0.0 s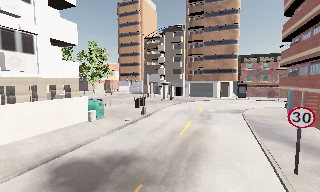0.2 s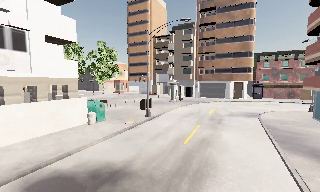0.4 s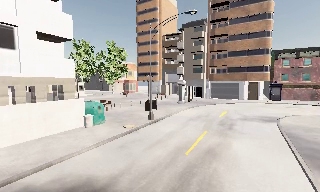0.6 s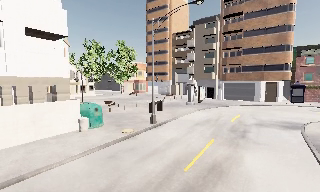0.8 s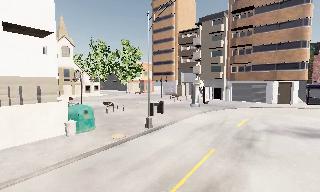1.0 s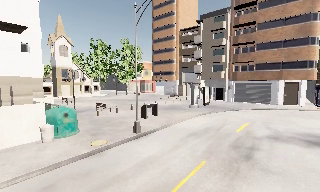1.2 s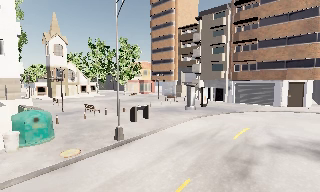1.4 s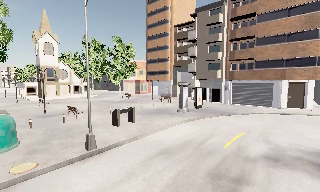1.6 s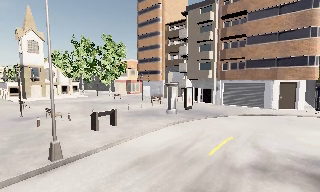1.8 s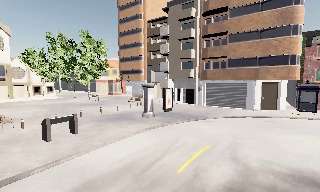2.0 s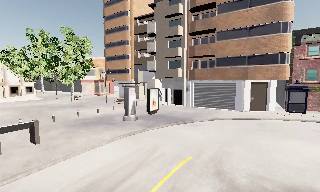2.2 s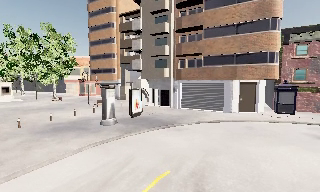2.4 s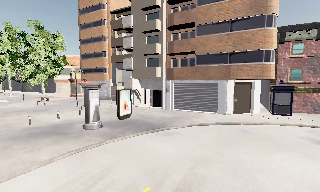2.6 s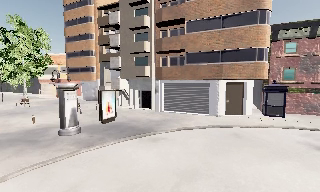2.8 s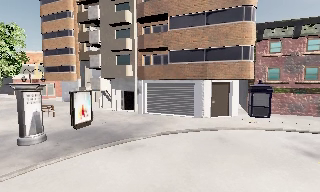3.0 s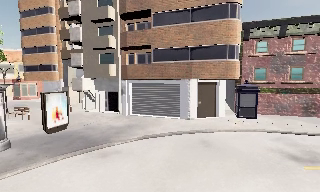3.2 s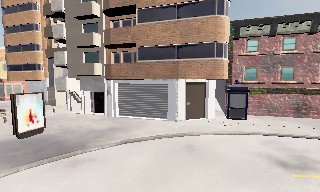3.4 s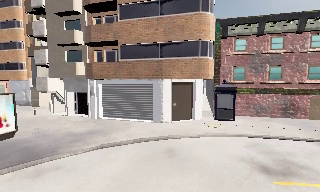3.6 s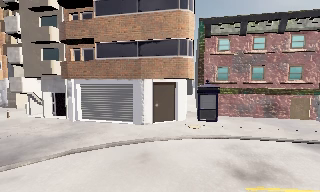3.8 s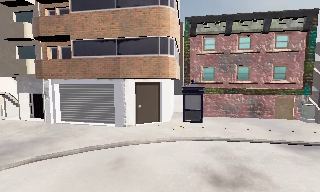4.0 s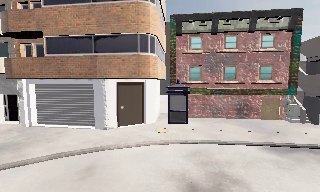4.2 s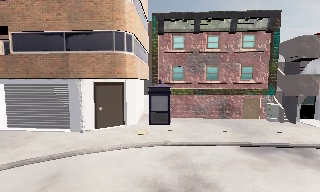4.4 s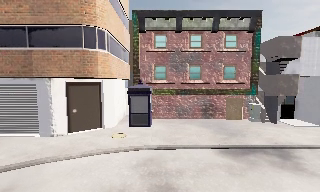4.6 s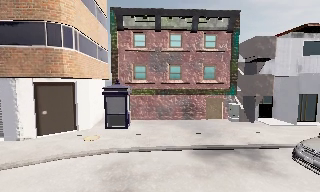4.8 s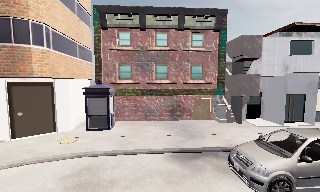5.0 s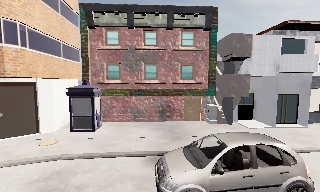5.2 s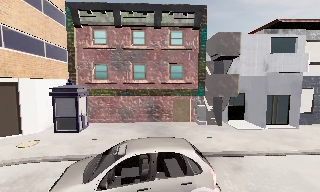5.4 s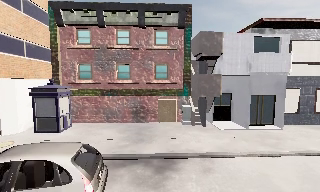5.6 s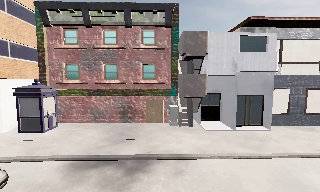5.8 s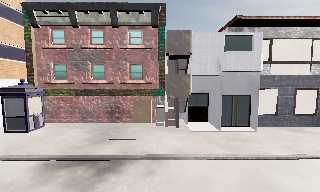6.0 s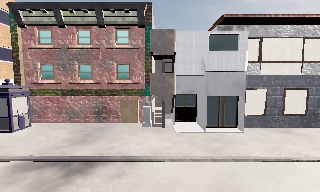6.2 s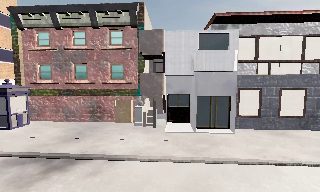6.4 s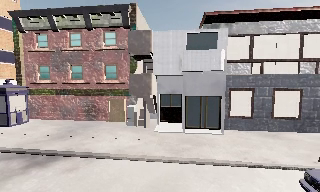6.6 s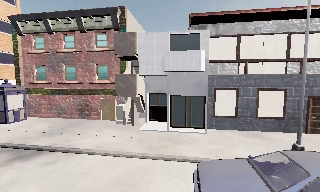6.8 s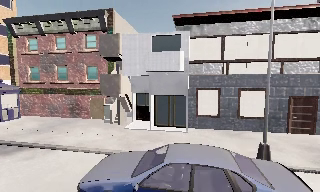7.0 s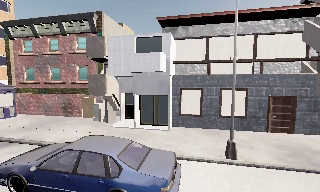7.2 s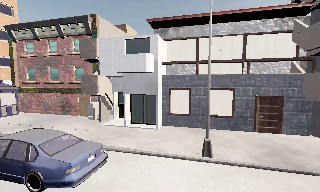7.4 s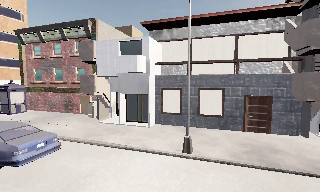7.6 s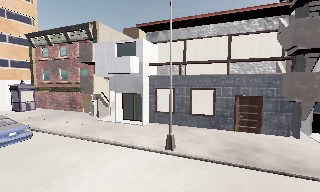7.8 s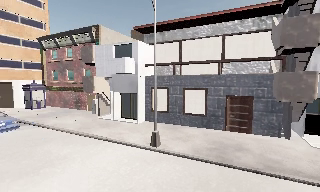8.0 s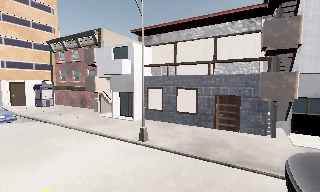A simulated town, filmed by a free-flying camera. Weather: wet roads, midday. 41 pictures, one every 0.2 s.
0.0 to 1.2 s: The camera pans to its left, which is counterclockwise from overhead, by about 20 degrees. It travels forward and to its right, about 8 m, so what stands in front looms larger.
1.2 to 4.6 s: The scene slides to the left, as the camera pans about 45 degrees to its right. It travels forward and to its right, about 18 m. It loses speed.
4.6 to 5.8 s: The camera travels to its right, about 6 m, so close, fixed things drift to the left.
5.8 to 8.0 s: The camera pans to its left, which is counterclockwise from overhead, by about 30 degrees. It travels to its right, about 14 m, so close, fixed things drift to the left.
The film runs forward here.
